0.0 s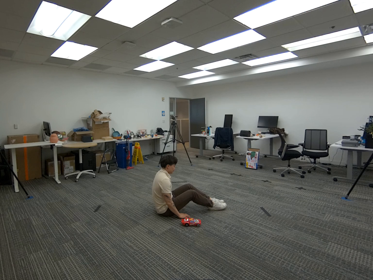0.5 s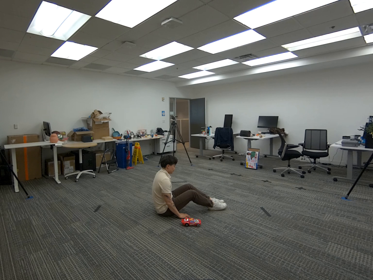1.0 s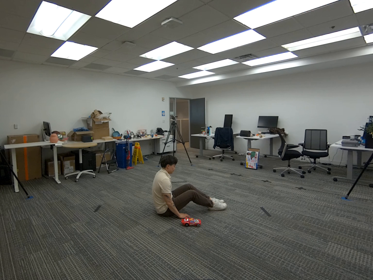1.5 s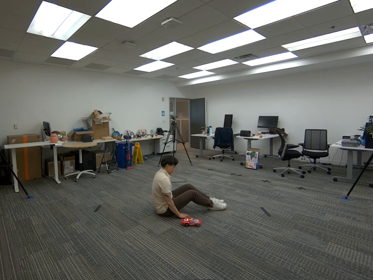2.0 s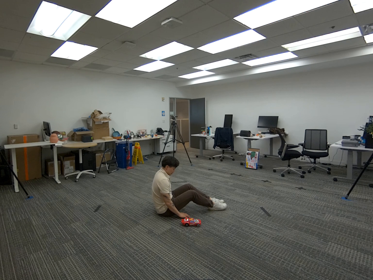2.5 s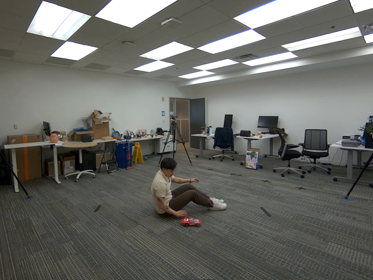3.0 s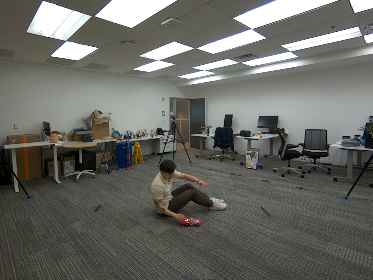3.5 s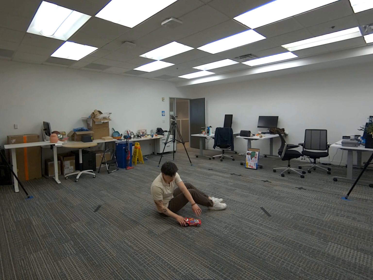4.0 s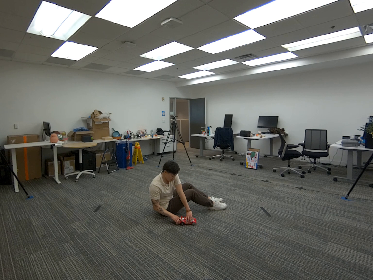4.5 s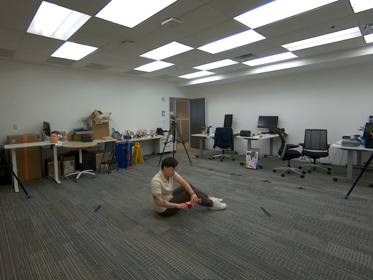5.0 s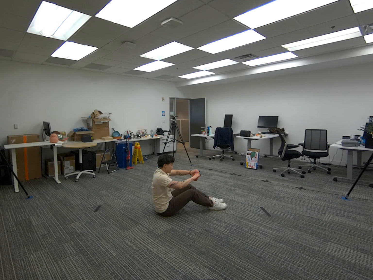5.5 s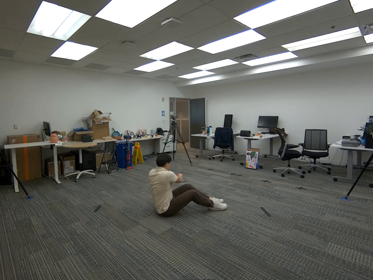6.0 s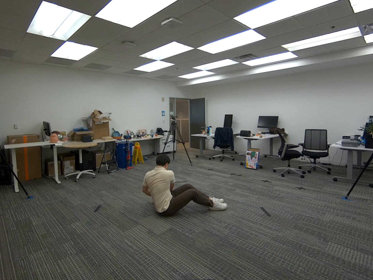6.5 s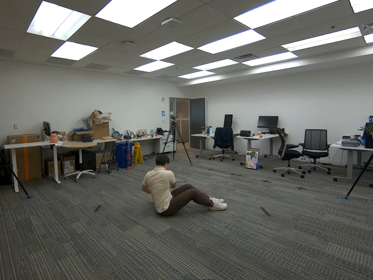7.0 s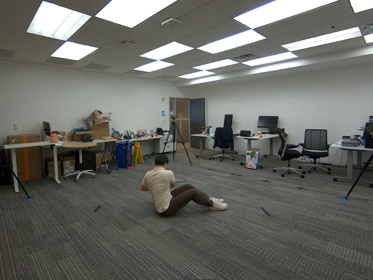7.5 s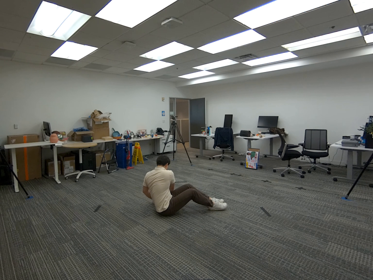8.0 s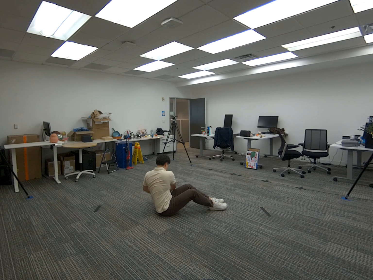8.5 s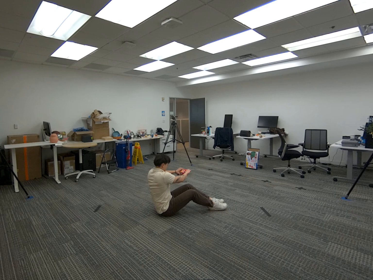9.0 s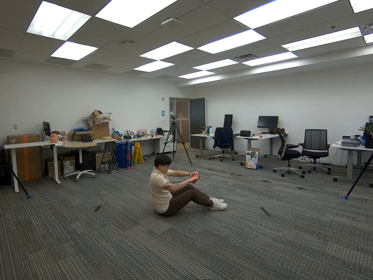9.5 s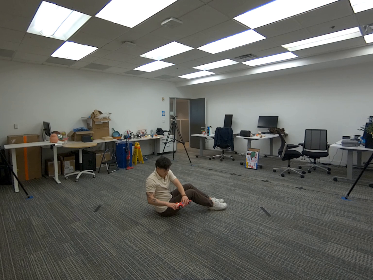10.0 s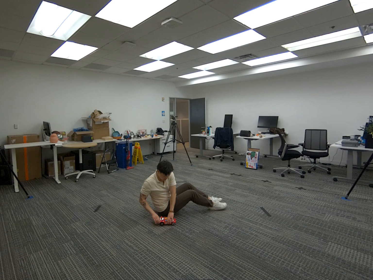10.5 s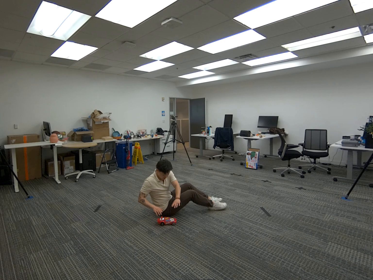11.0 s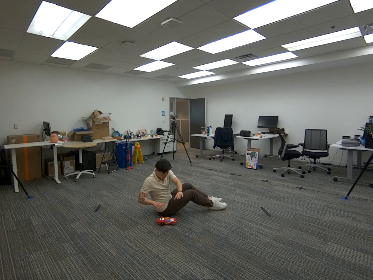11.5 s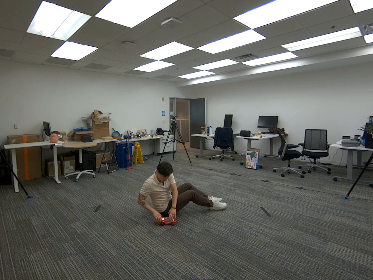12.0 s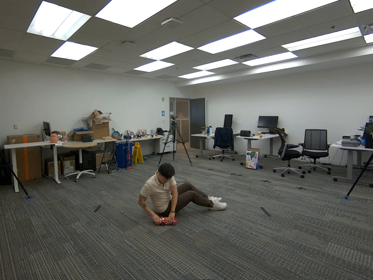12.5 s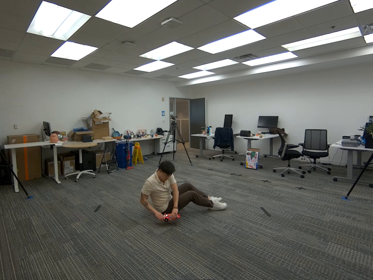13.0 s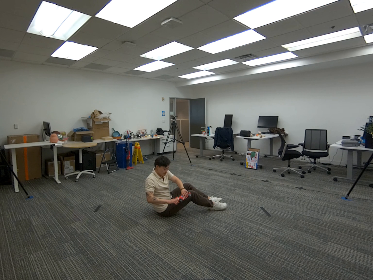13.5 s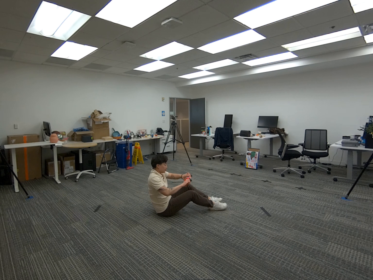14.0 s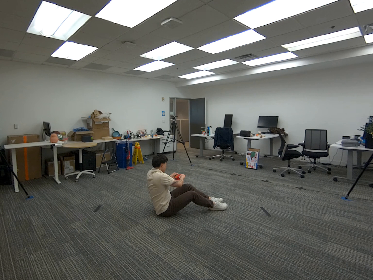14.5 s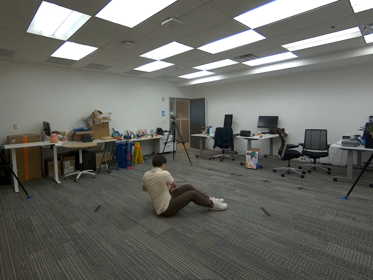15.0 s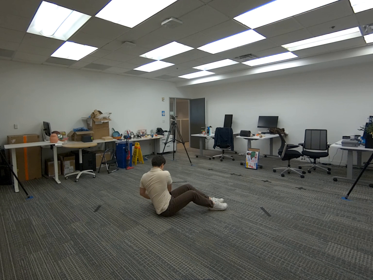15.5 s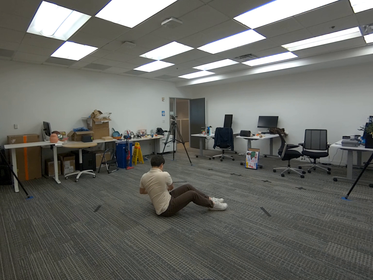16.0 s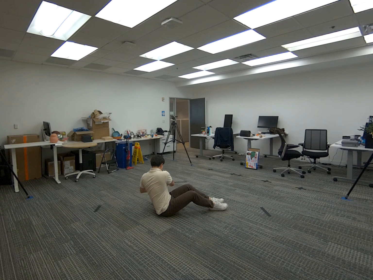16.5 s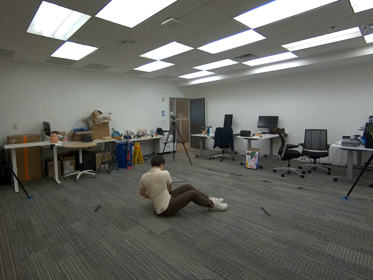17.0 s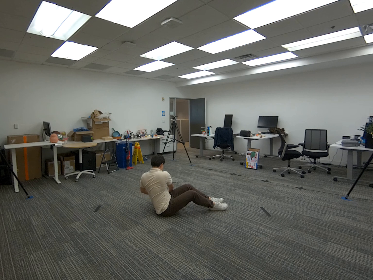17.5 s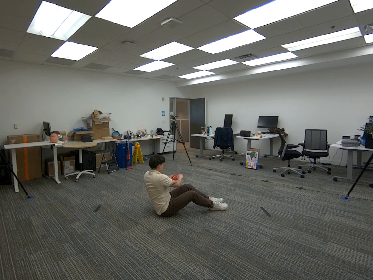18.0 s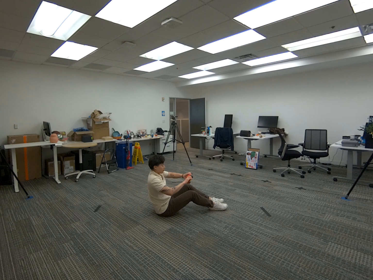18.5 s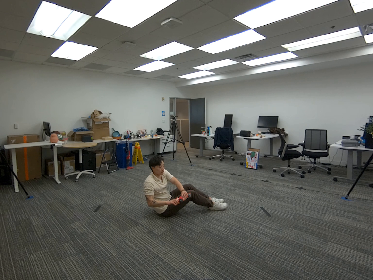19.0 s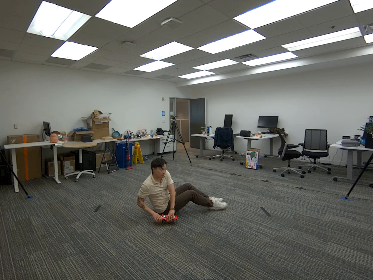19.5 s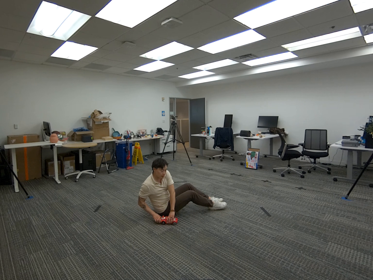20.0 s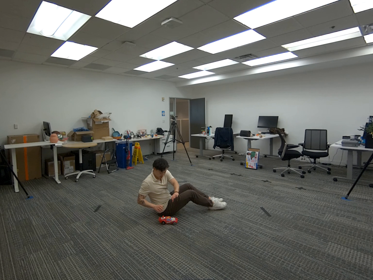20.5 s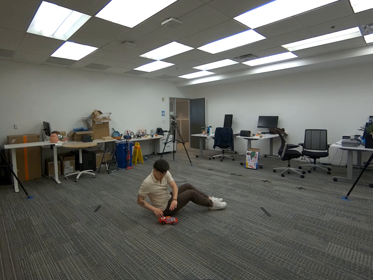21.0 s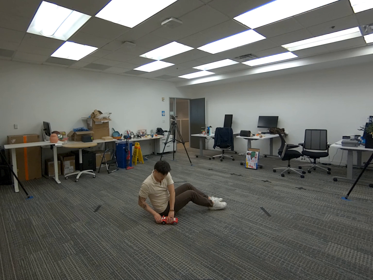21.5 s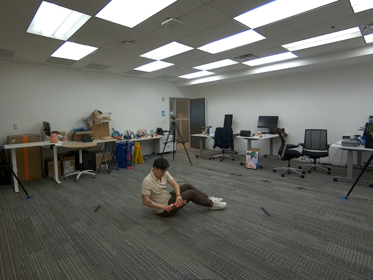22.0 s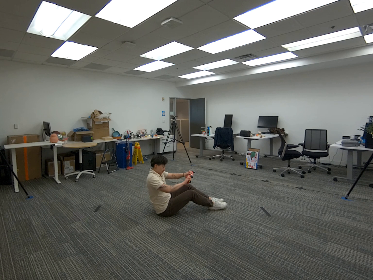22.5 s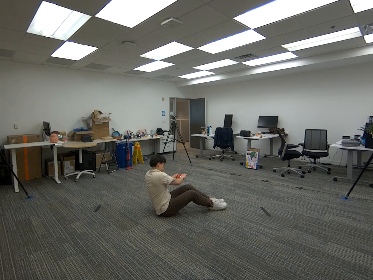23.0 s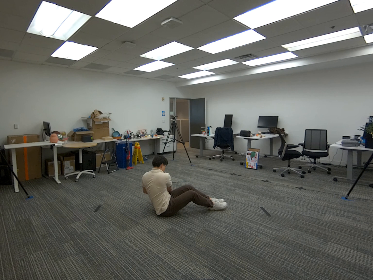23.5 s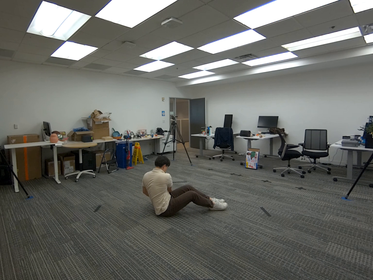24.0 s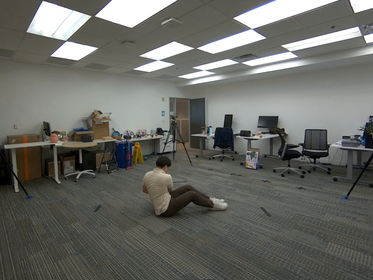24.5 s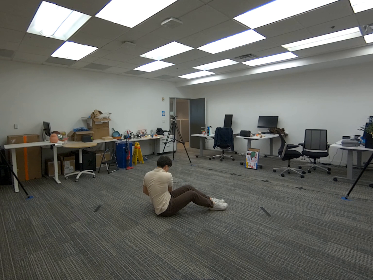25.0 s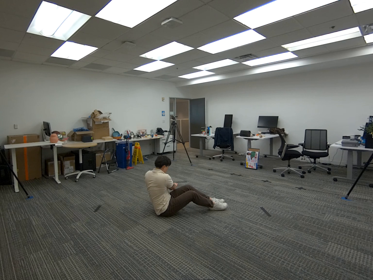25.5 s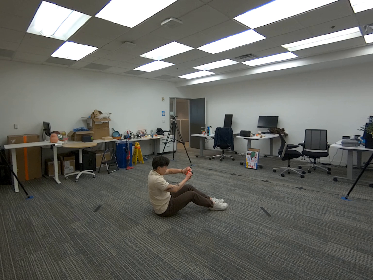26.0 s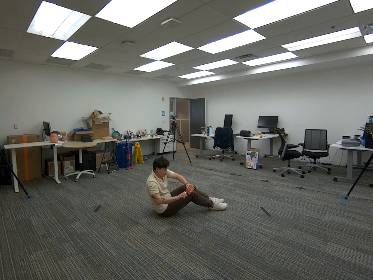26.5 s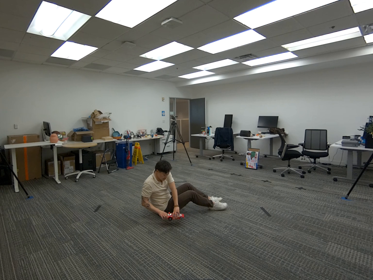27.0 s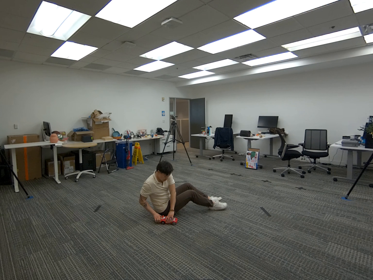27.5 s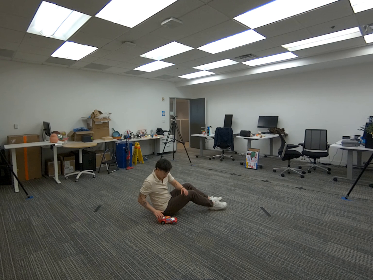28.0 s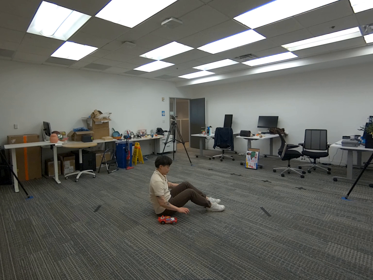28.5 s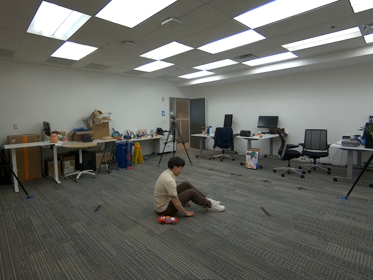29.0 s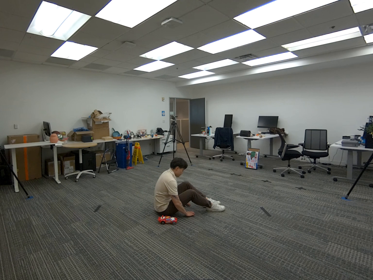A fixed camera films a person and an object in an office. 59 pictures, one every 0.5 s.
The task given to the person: Start with you already sitting on ground, reach over to pick up the car on the ground with both hands, bring it over your legs and put the car on your other side. Then reach back to pick up the car with both hands and bring it to your other side.
